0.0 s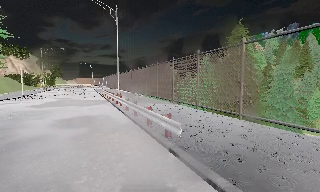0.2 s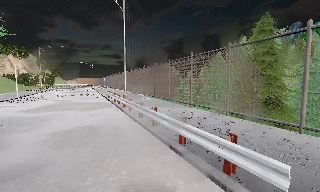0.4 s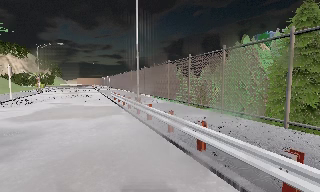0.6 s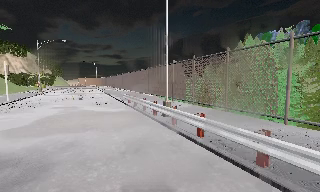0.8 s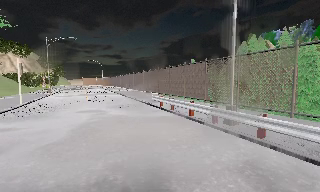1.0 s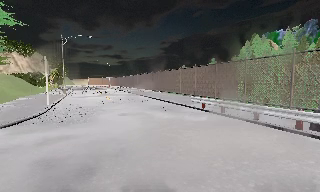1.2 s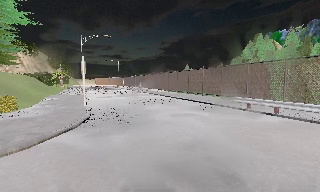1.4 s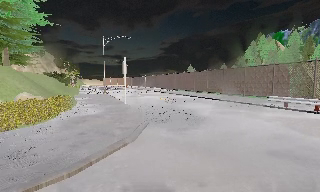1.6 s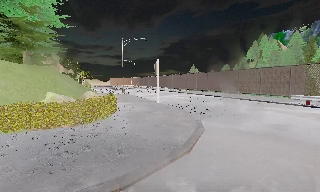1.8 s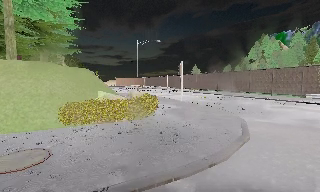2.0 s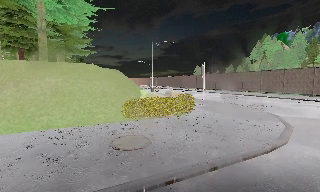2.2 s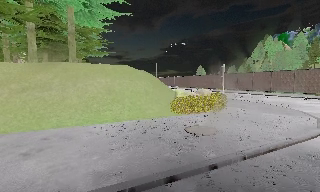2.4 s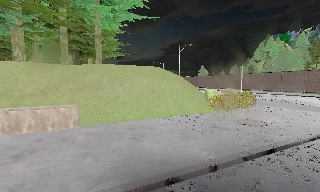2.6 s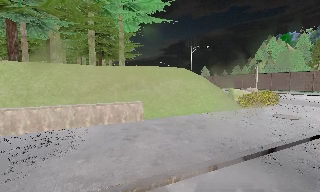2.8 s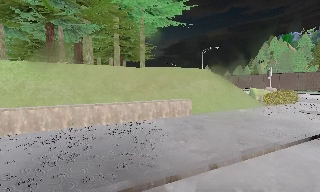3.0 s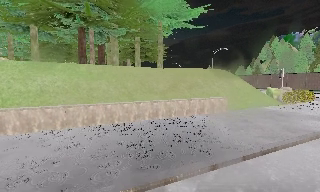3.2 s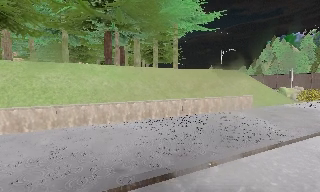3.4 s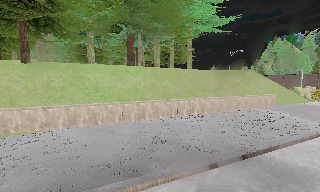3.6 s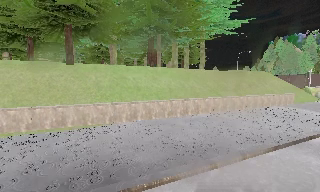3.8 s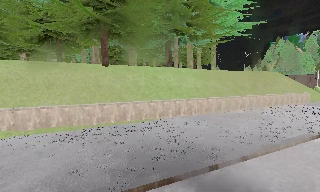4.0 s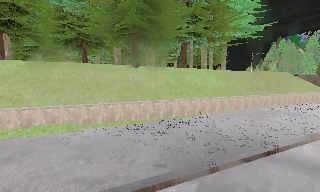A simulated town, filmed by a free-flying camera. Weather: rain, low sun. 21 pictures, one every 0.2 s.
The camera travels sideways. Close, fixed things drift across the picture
to the right.
0.0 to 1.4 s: The camera travels to its left and forward, about 16 m, so close, fixed things drift to the right.
1.4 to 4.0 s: The camera travels to its left and backward, about 30 m, so close, fixed things drift to the right.
The film runs forward here.
